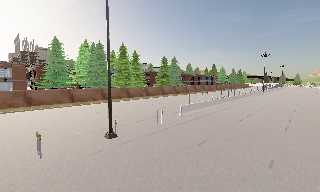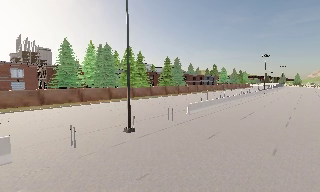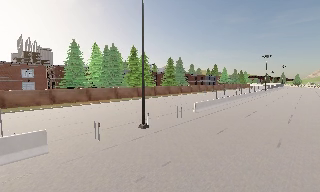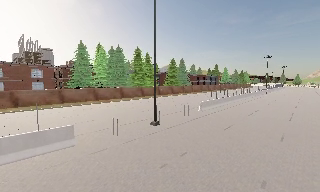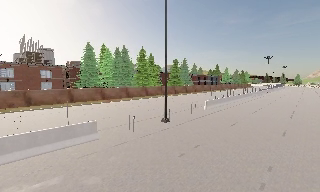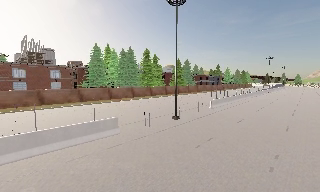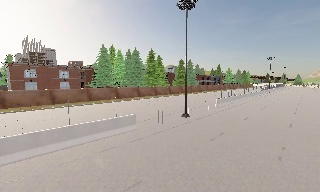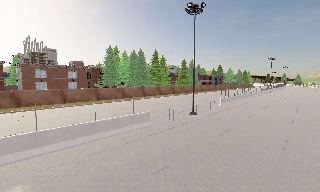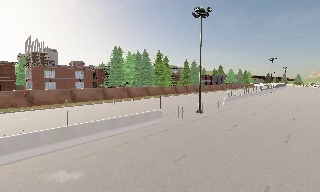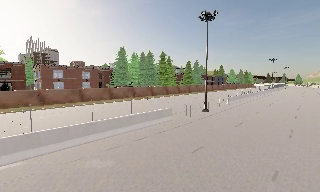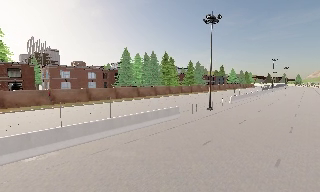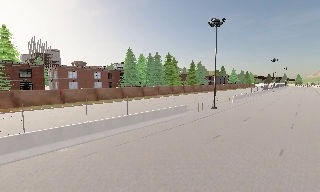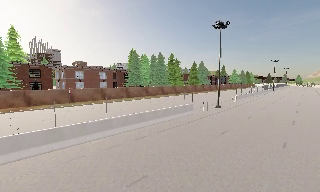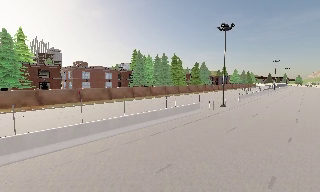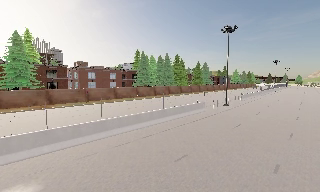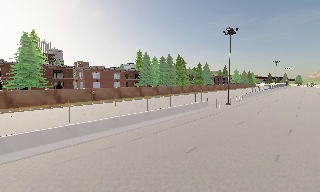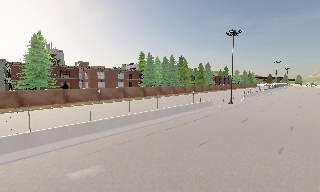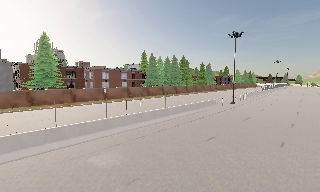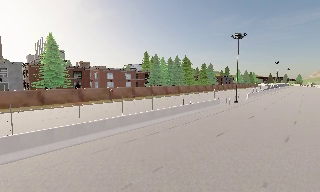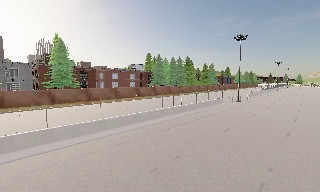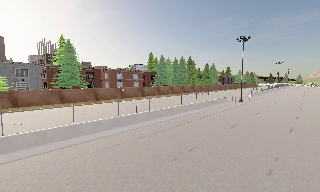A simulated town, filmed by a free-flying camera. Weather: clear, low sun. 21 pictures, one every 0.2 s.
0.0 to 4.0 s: The camera travels backward and to its left, about 25 m, so what stands in front gets smaller.
The film runs backward here.
